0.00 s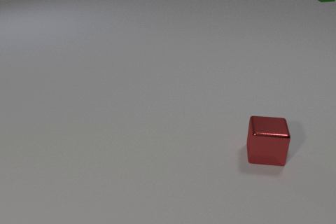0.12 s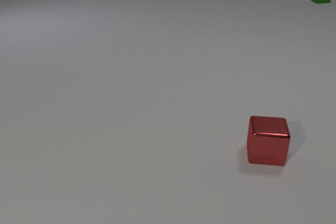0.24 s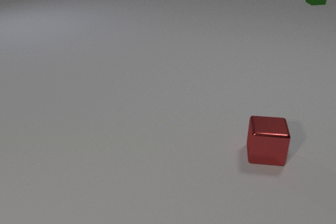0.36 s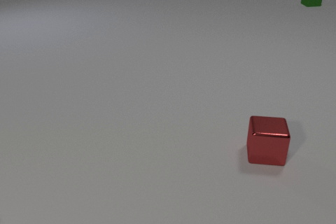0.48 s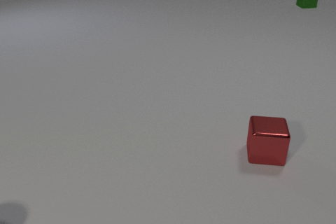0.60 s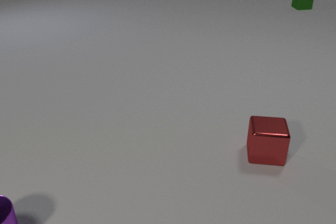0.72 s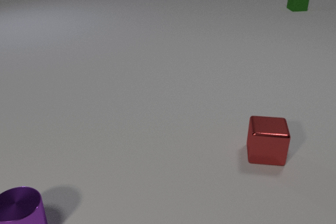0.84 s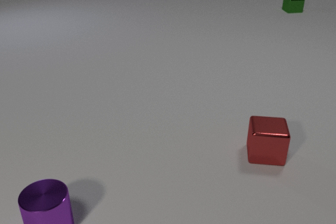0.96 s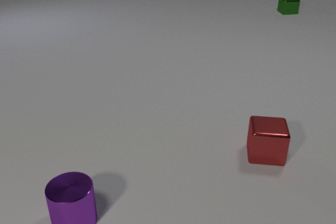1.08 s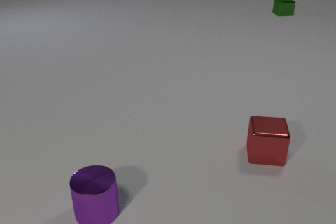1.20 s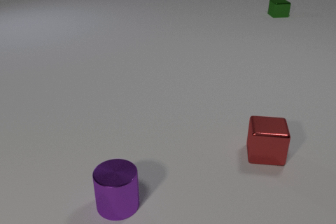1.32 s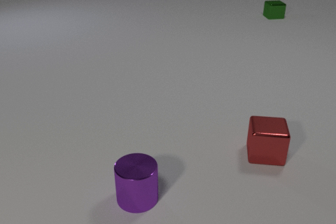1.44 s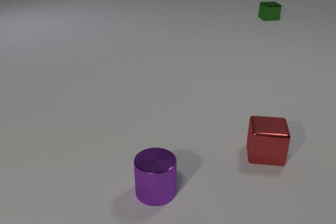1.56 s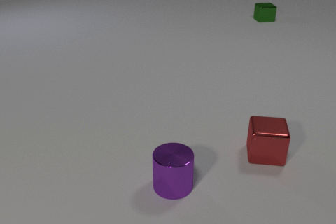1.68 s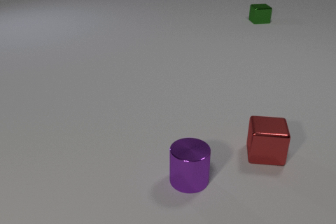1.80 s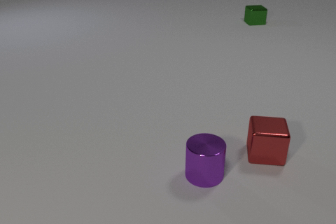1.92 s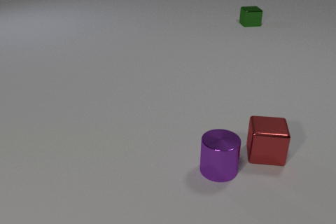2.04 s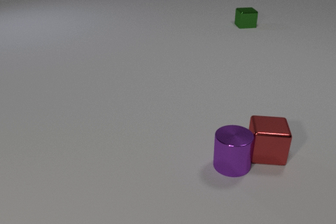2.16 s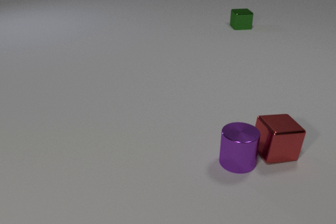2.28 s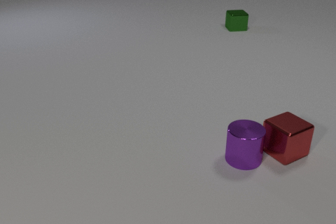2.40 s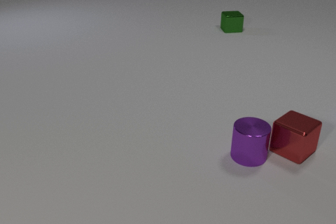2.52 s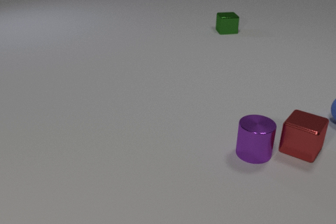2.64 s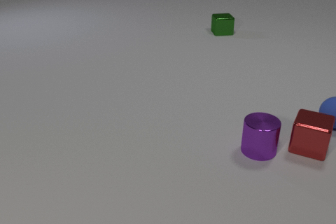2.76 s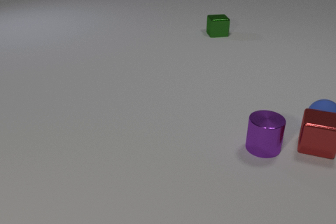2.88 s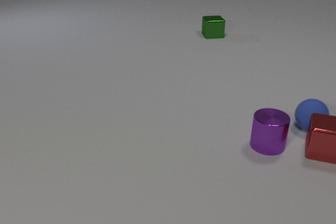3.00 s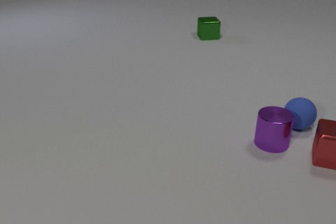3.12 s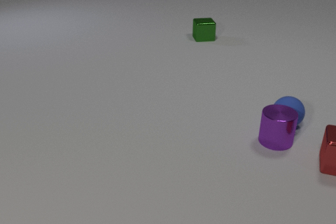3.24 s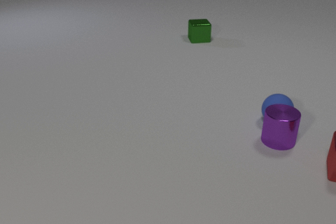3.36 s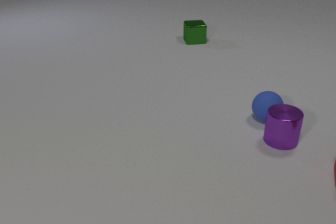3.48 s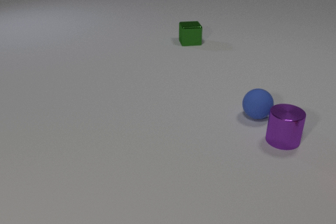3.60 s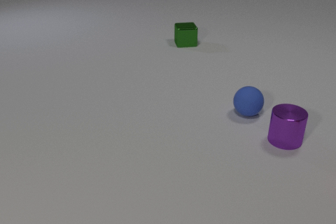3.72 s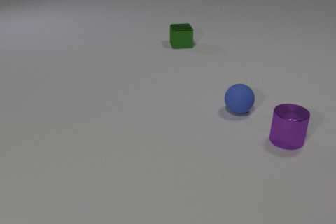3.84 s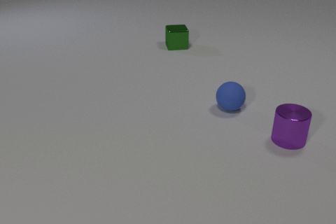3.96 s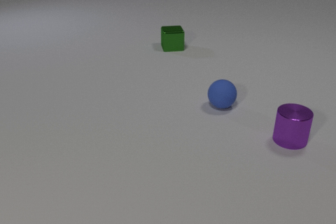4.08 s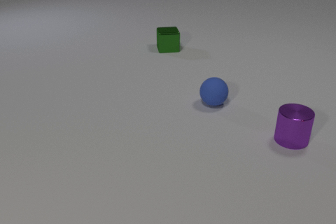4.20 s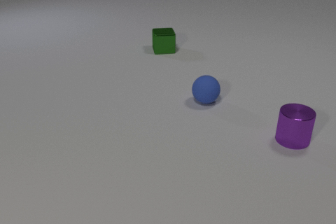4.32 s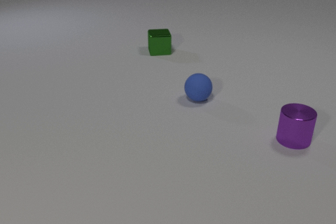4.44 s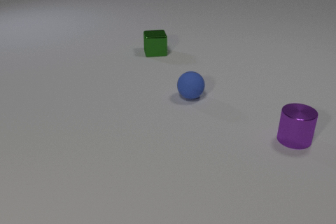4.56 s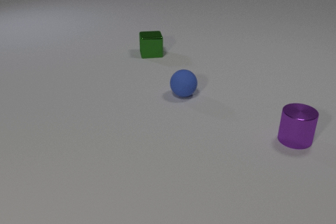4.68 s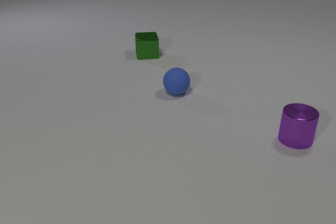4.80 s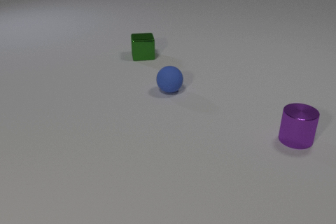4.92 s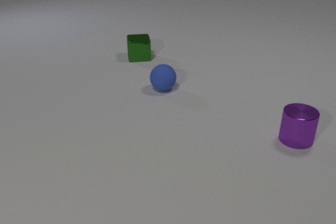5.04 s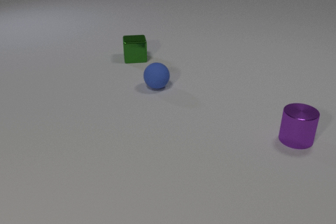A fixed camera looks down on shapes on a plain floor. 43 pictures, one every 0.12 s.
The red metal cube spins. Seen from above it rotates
counterclockwise.
The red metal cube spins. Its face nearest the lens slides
to the right.
0.00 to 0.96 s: The purple metal cylinder comes in at the bottom edge, slides to the right. The green metal cube slides toward the camera and to the left.
0.96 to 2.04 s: The purple metal cylinder slides to the right and away from the camera. The green metal cube slides toward the camera and to the left. The purple metal cylinder and the red metal cube collide.
2.04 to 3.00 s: The purple metal cylinder slides away from the camera and to the right. The red metal cube slides to the right, spins counterclockwise seen from above by about 75 degrees, its near face sliding to the right. The blue rubber sphere comes in at the right edge, rolls to the left and toward the camera. The green metal cube slides toward the camera and to the left. The red metal cube and the blue rubber sphere collide.
3.00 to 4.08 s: The purple metal cylinder slides to the right and away from the camera. The red metal cube slides toward the camera and to the right, leaves at the right edge. The blue rubber sphere rolls to the left. The green metal cube slides to the left and toward the camera. The purple metal cylinder and the blue rubber sphere collide.
4.08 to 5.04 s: The blue rubber sphere rolls to the left and away from the camera. The green metal cube slides to the left and toward the camera.
What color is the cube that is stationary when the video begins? red.
Are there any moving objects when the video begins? yes.
What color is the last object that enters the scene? blue.
